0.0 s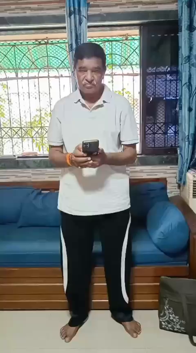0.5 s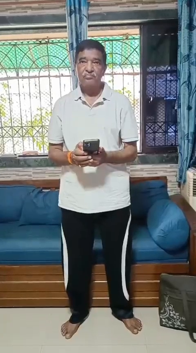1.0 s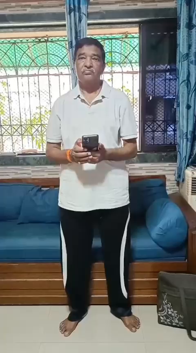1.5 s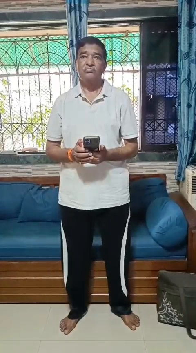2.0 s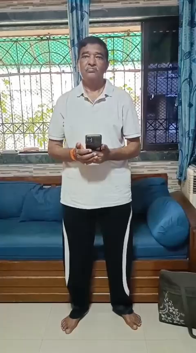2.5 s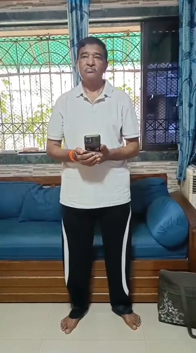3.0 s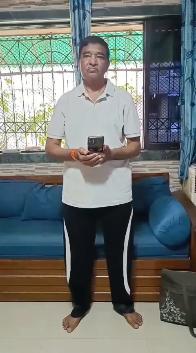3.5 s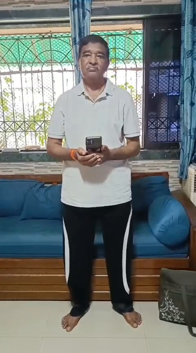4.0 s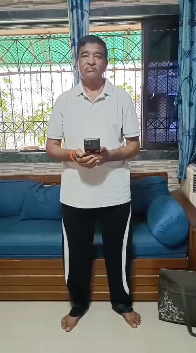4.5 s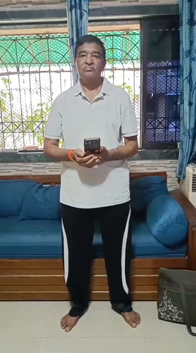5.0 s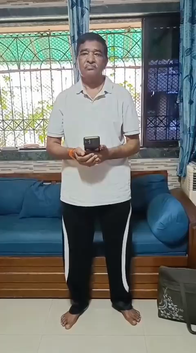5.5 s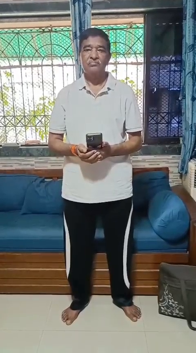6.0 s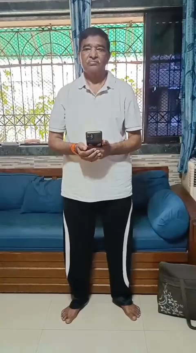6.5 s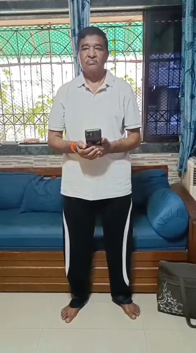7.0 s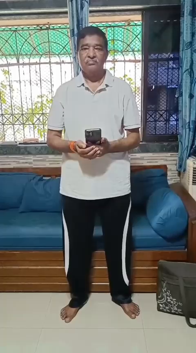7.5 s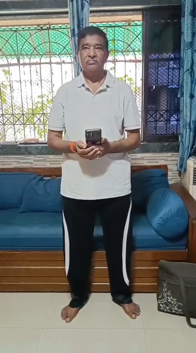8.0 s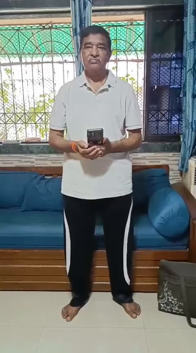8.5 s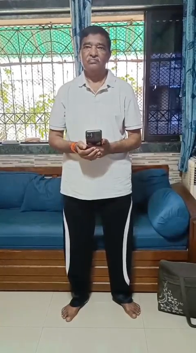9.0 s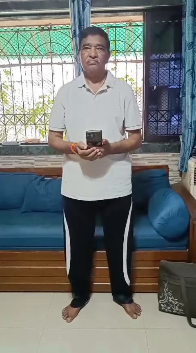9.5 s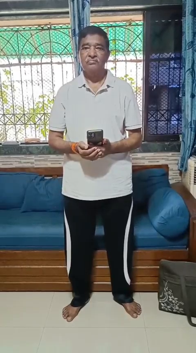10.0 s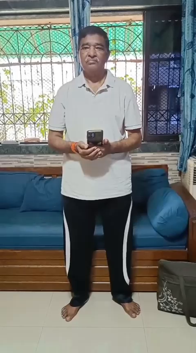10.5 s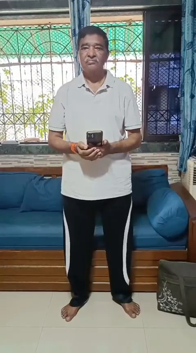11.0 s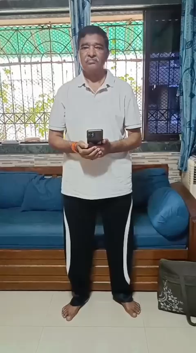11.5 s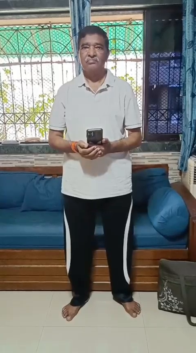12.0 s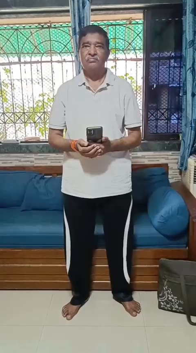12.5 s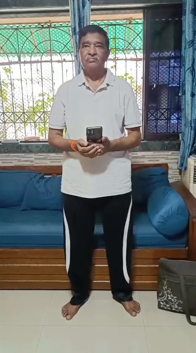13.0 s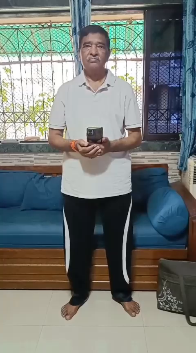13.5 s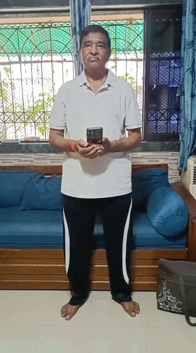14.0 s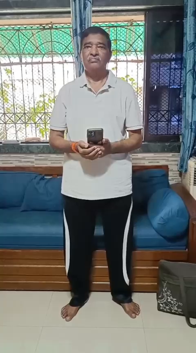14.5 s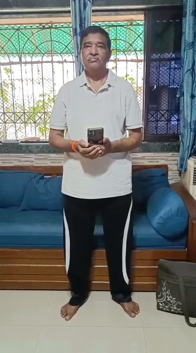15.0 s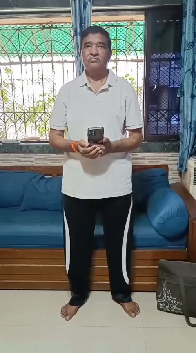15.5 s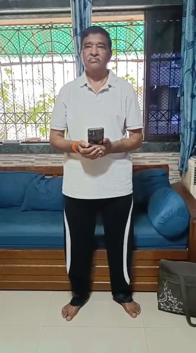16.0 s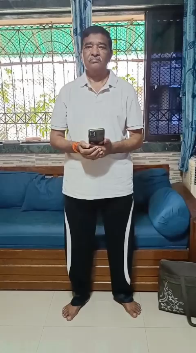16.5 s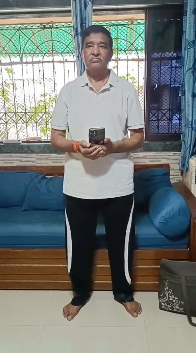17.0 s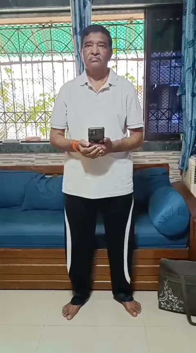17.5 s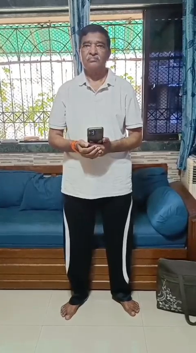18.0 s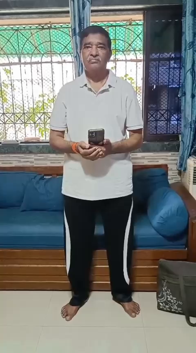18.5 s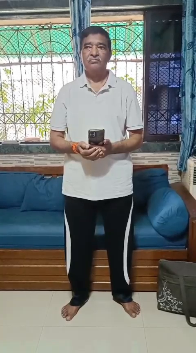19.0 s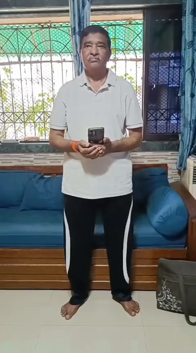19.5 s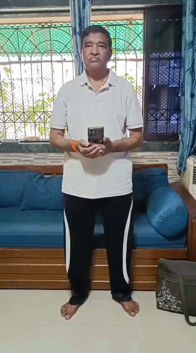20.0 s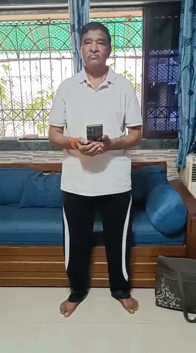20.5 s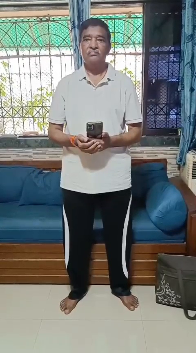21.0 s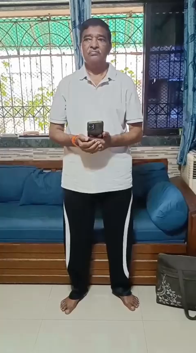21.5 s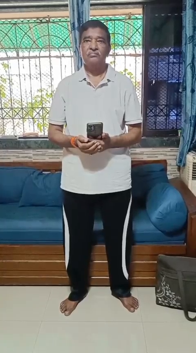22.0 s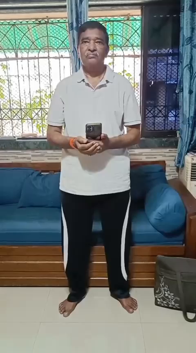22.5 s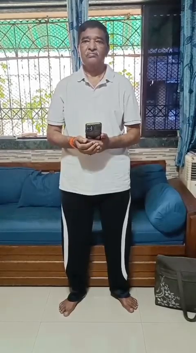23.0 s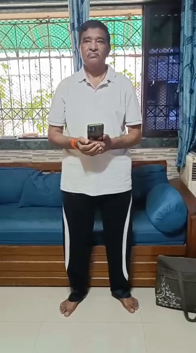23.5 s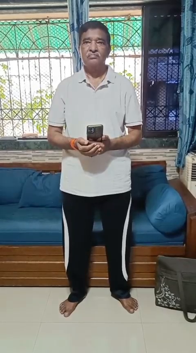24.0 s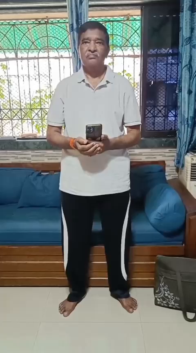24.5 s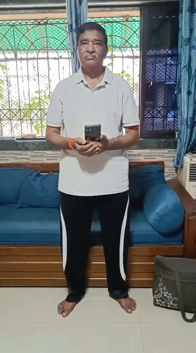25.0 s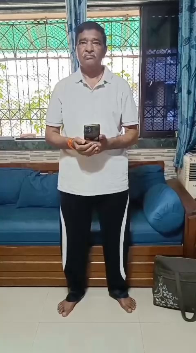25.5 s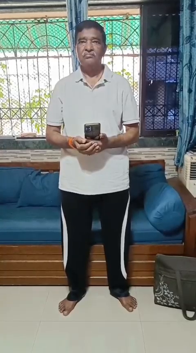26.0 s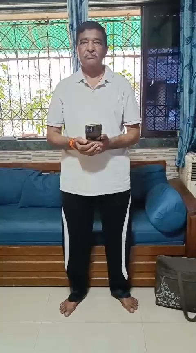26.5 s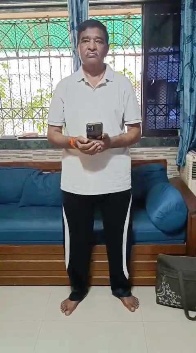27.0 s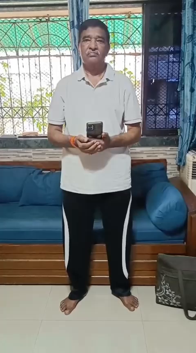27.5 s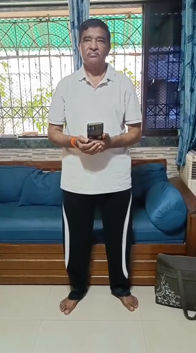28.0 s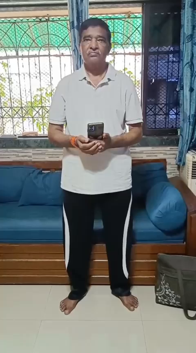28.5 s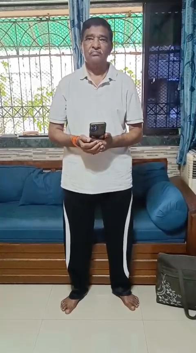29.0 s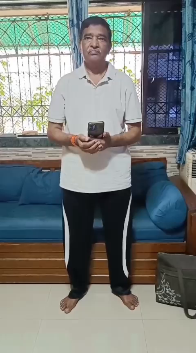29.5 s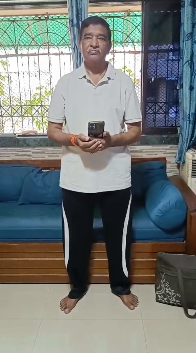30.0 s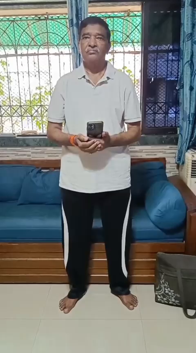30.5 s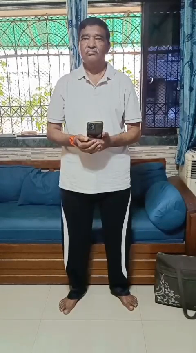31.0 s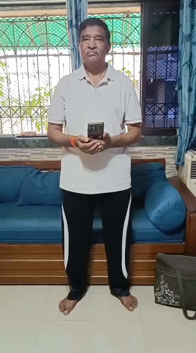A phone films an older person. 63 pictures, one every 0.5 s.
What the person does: Standing.
